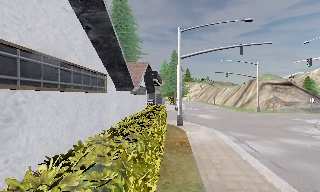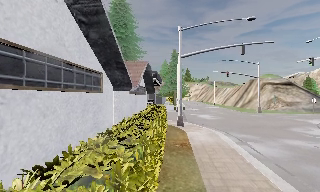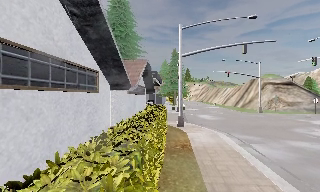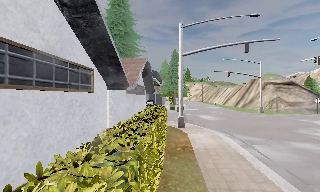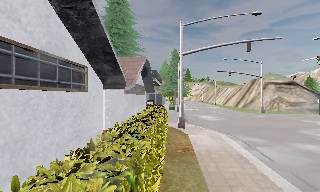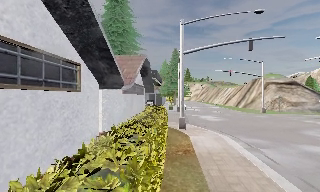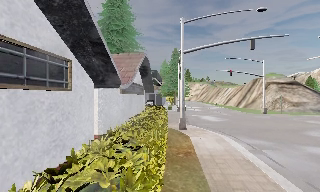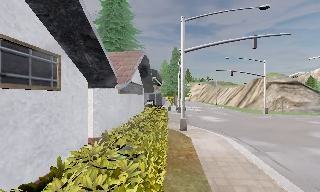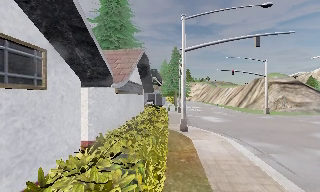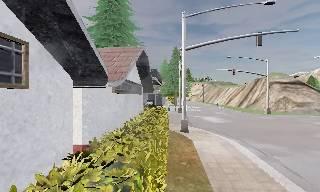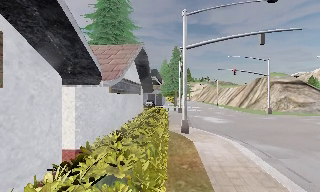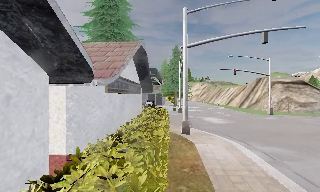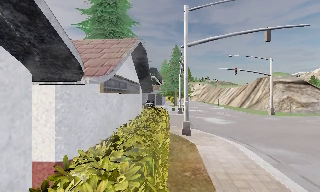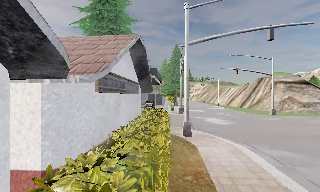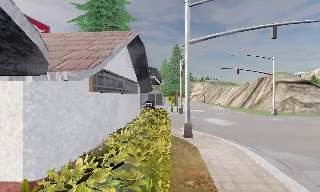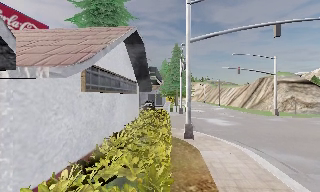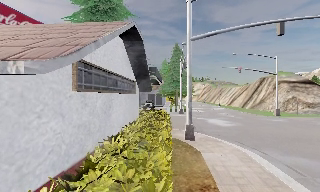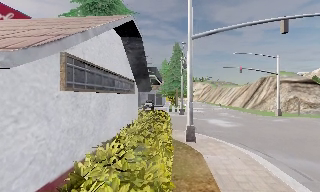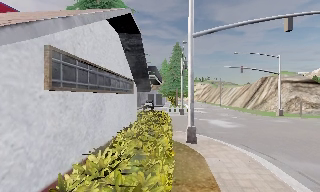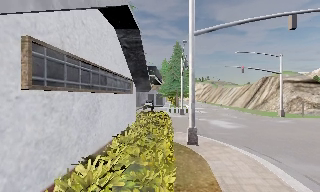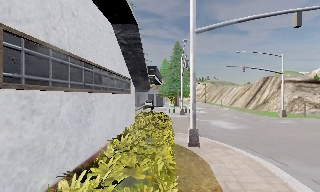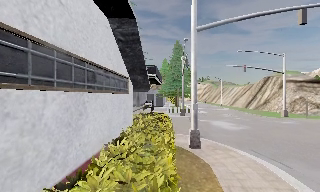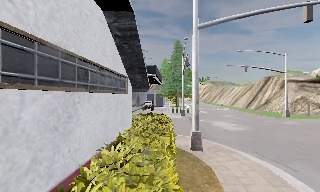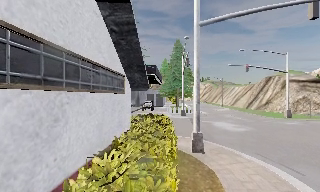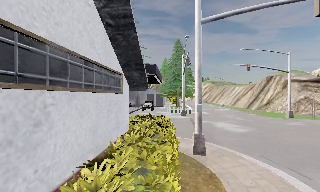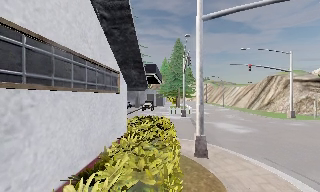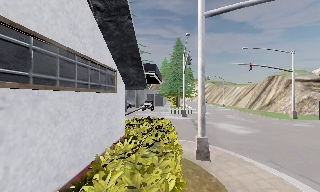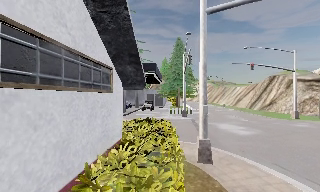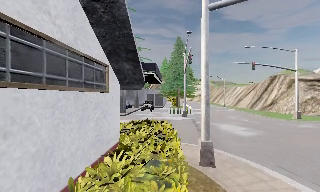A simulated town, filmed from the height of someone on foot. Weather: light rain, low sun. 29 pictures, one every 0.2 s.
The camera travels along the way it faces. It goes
forward.
0.0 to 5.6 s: The camera travels forward, about 8 m, so what stands in front looms larger.
The film runs forward here.
